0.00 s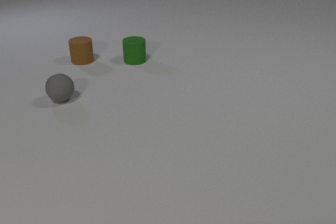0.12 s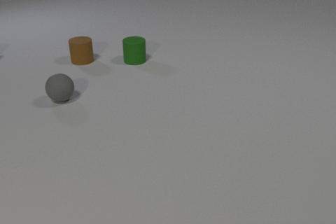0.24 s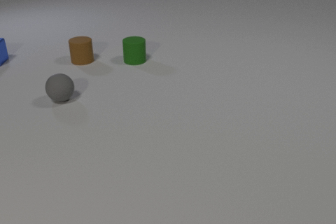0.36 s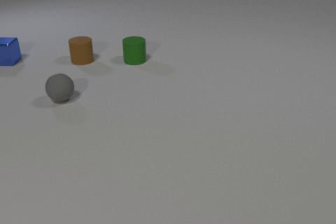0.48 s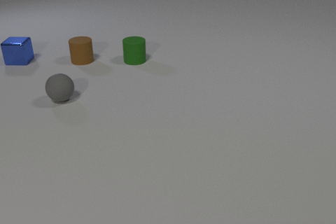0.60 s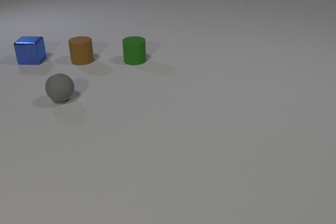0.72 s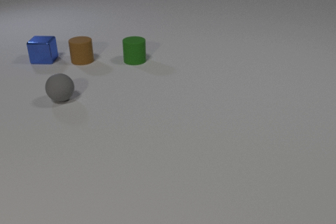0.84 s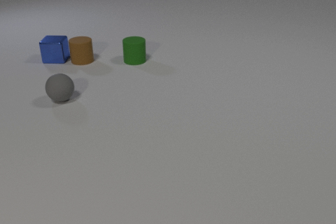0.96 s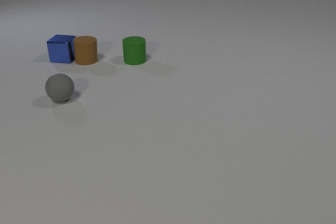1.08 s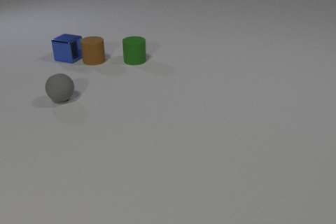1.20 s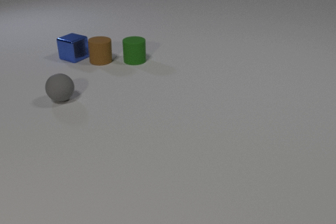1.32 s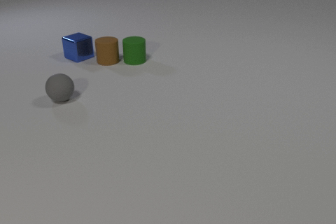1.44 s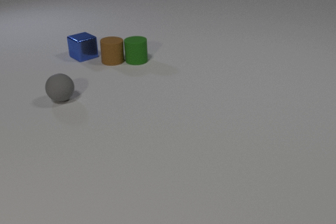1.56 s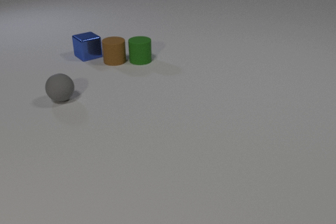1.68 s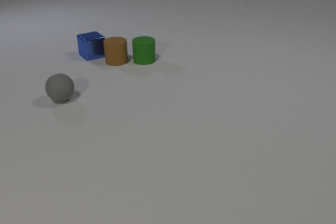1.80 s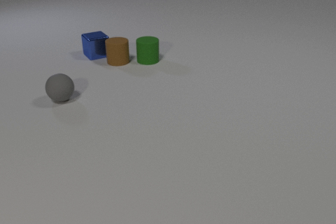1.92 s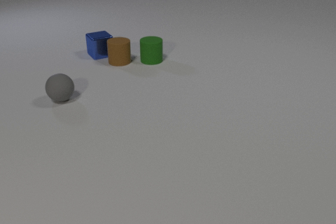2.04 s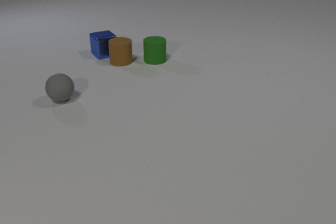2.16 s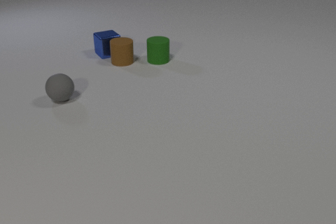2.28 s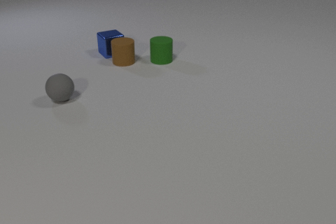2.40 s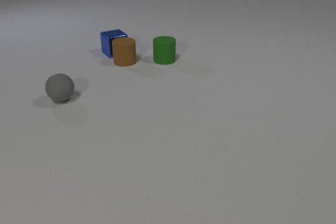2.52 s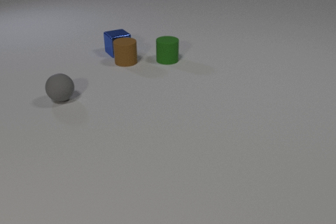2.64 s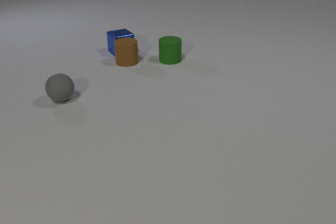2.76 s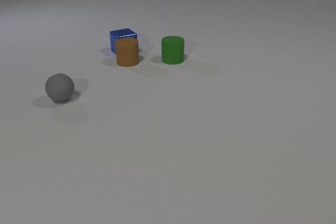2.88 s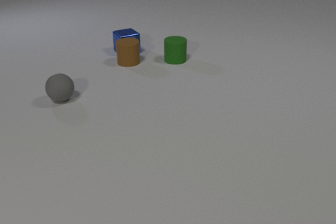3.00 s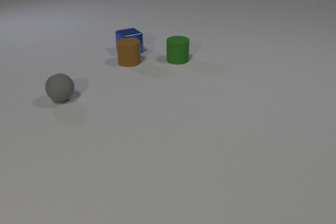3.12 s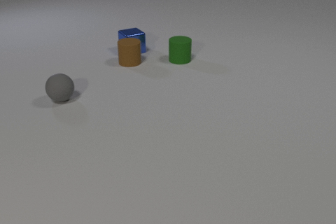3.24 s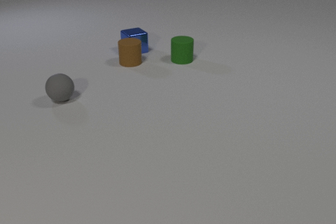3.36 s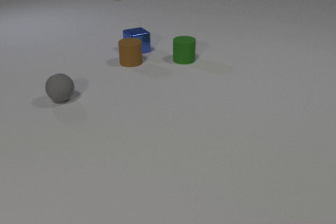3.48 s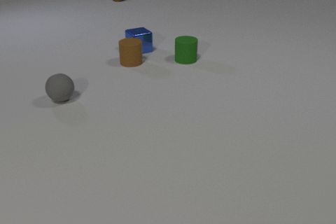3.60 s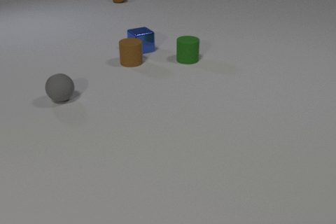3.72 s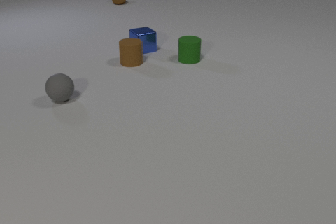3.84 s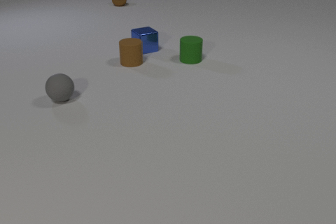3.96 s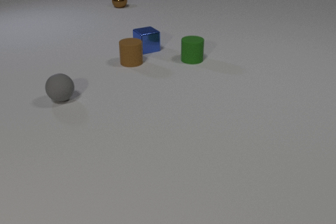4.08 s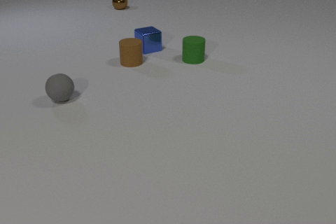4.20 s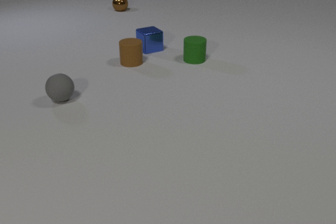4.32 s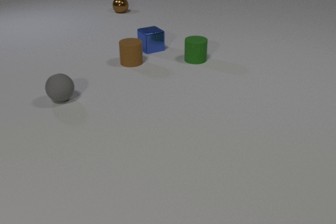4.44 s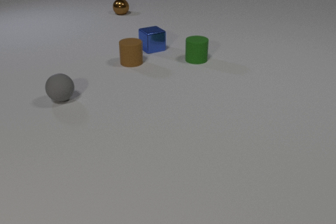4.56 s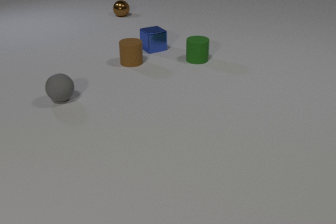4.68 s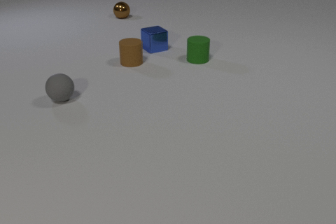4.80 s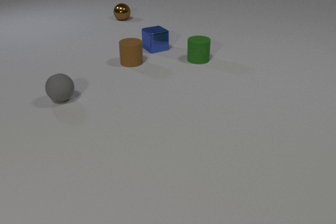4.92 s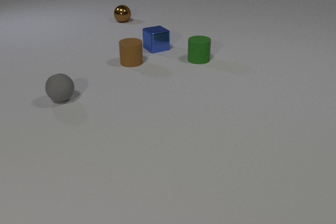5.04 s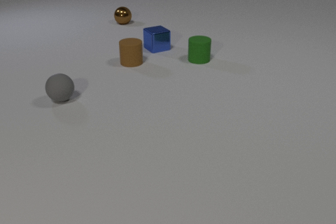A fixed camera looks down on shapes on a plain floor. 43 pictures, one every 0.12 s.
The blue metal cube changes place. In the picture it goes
to the right.
The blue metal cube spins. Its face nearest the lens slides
to the left.
0.00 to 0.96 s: The blue metal cube comes in at the left edge, slides to the right. The blue metal cube and the brown rubber cylinder collide.
0.96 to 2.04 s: The blue metal cube slides to the right, spins clockwise seen from above by about 45 degrees, its near face sliding to the left. The brown rubber cylinder slides to the right. The green rubber cylinder slides to the right. The brown rubber cylinder and the green rubber cylinder collide.
2.04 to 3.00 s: The blue metal cube slides to the right. The brown rubber cylinder slides to the right. The green rubber cylinder slides to the right.
3.00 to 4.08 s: The blue metal cube slides to the right. The green rubber cylinder slides to the right. The brown metal sphere comes in at the top edge, rolls toward the camera.
4.08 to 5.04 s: The blue metal cube slides to the right. The green rubber cylinder slides to the right. The brown metal sphere rolls toward the camera.
What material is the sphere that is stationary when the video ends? rubber.
Are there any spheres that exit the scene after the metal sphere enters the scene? no.
How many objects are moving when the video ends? 3.
